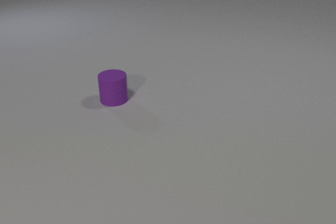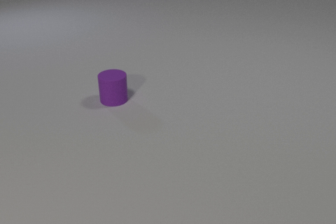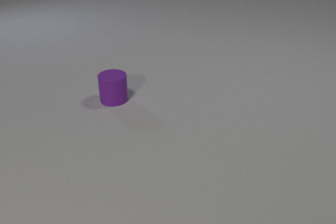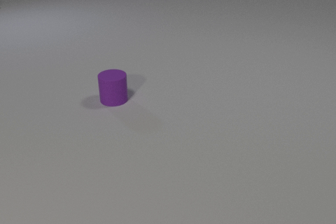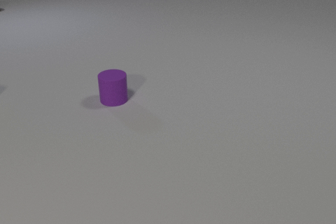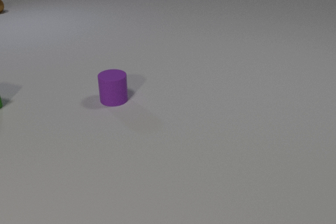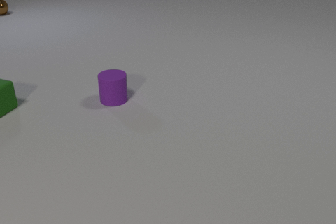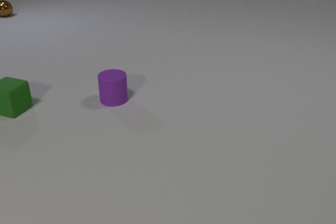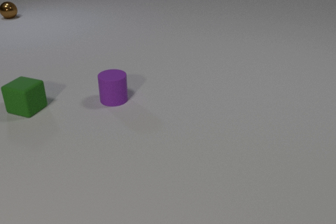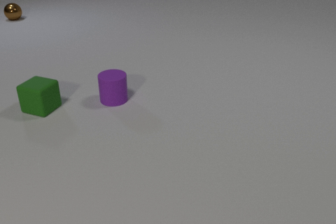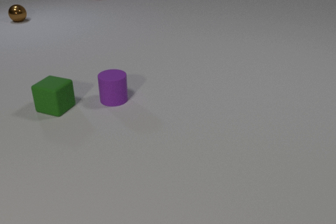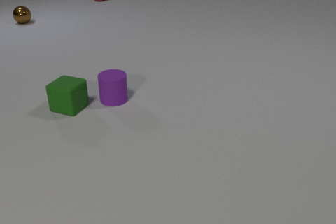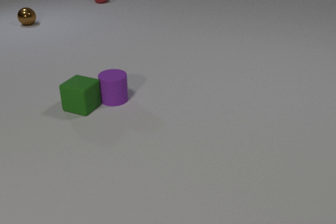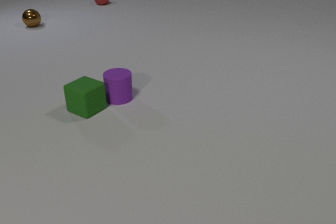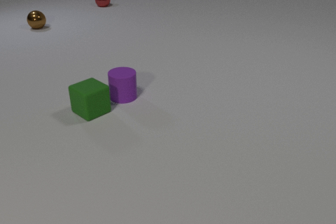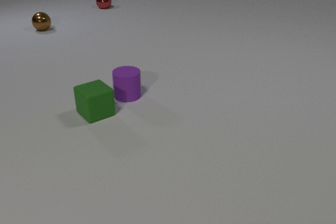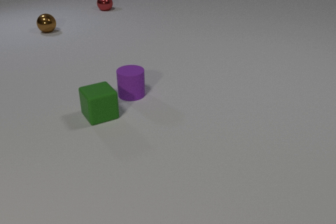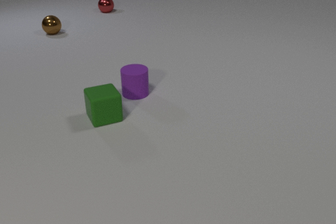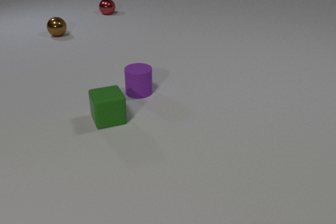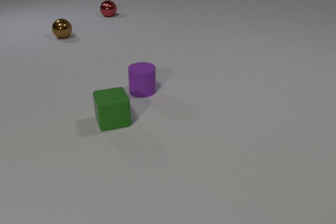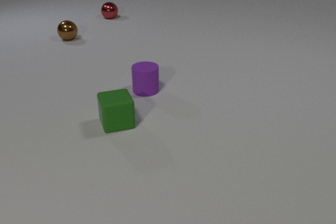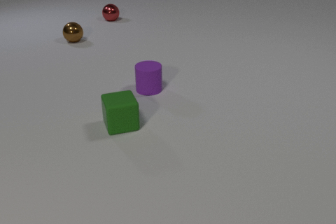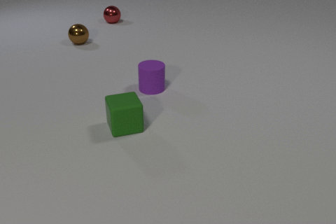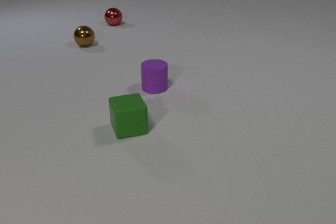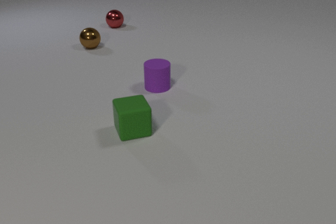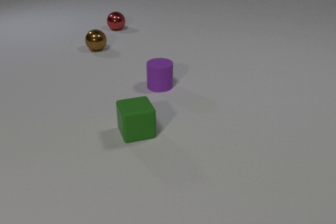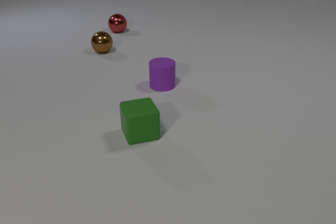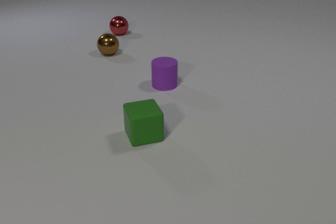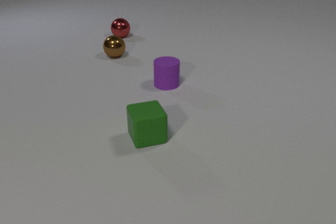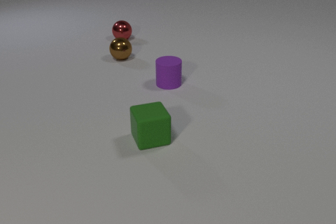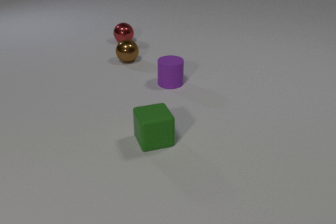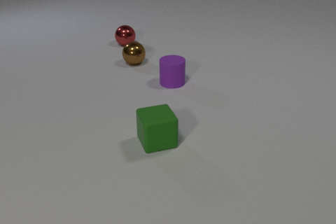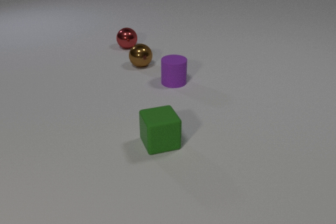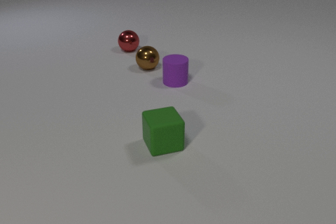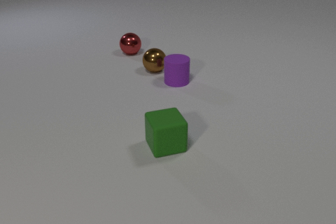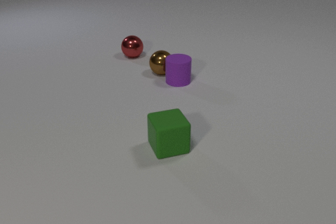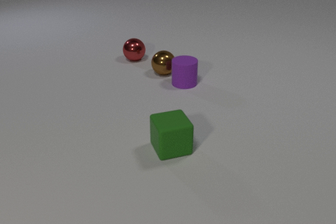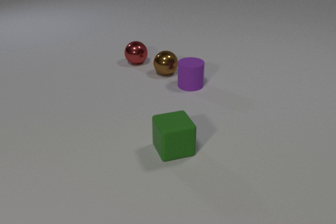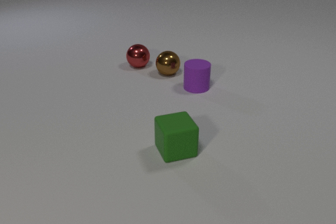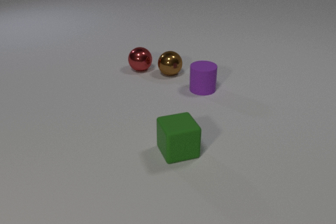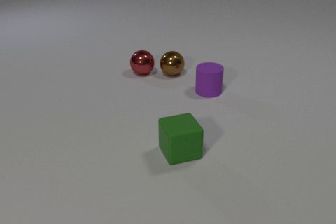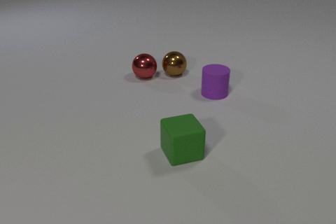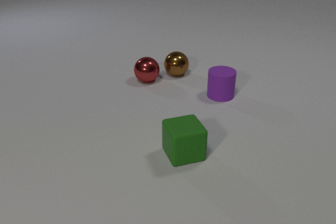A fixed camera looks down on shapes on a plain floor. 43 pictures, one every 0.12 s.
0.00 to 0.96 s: The green rubber cube comes in at the left edge, slides to the right. The brown metal sphere comes in at the left edge, rolls toward the camera and to the right.
0.96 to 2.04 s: The green rubber cube slides to the right and toward the camera, spins so that its near face slides to the left, clockwise seen from above. The purple rubber cylinder slides to the right and away from the camera. The red metal sphere comes in at the top edge, rolls toward the camera. The brown metal sphere rolls toward the camera and to the right. The green rubber cube and the purple rubber cylinder collide.
2.04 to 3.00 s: The green rubber cube slides toward the camera and to the right. The purple rubber cylinder slides to the right and away from the camera. The red metal sphere rolls toward the camera. The brown metal sphere rolls toward the camera and to the right.
3.00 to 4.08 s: The green rubber cube slides to the right and toward the camera. The purple rubber cylinder slides to the right and away from the camera. The red metal sphere rolls toward the camera. The brown metal sphere rolls toward the camera and to the right.
4.08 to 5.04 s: The green rubber cube slides to the right and toward the camera. The purple rubber cylinder slides to the right and toward the camera. The red metal sphere rolls toward the camera. The brown metal sphere rolls to the right and toward the camera. The purple rubber cylinder and the brown metal sphere collide.
Are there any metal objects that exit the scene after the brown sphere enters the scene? no.
How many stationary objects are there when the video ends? 0.
Are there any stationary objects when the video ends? no.
